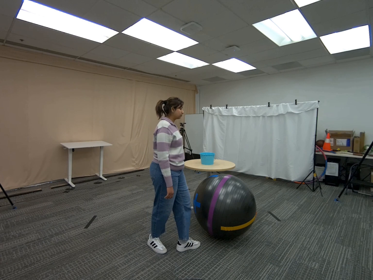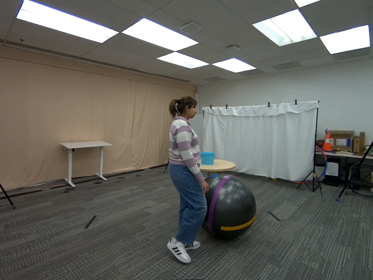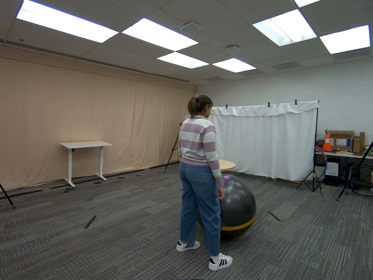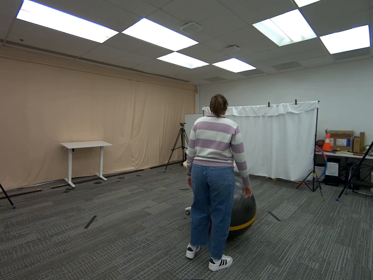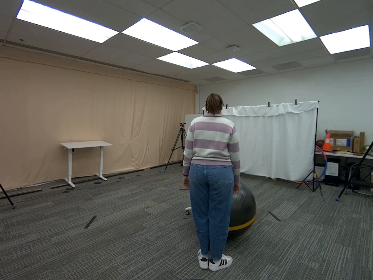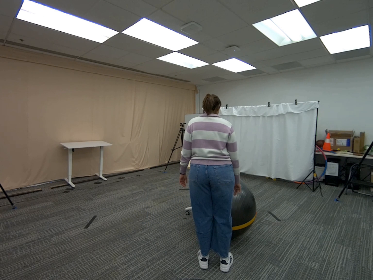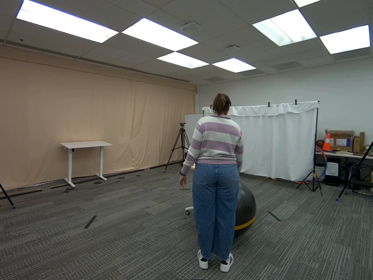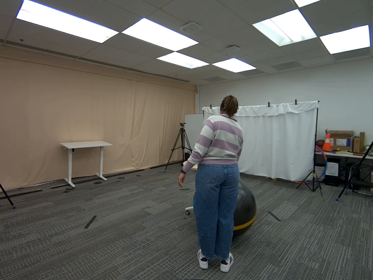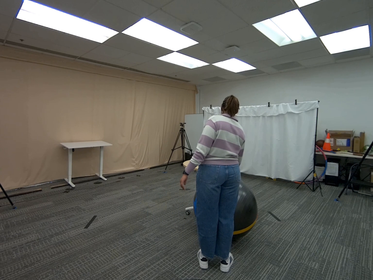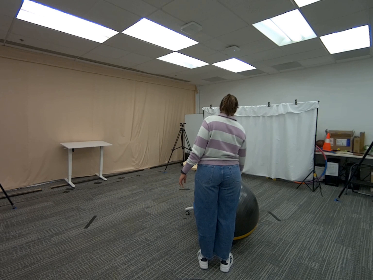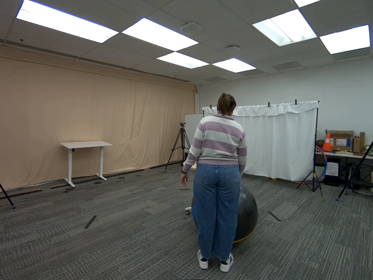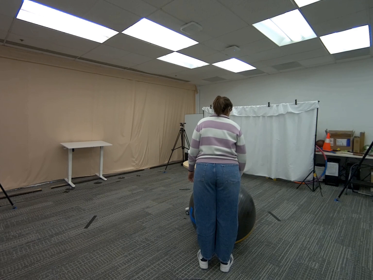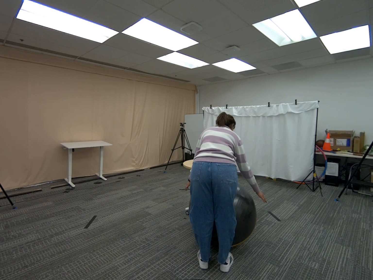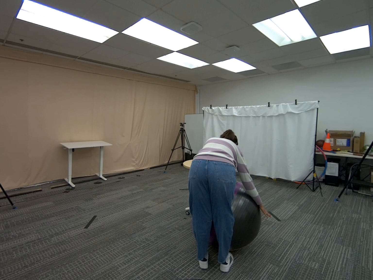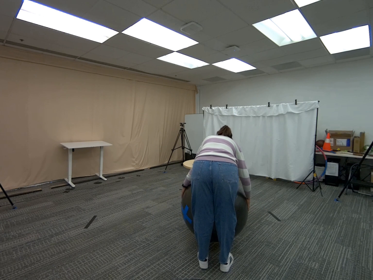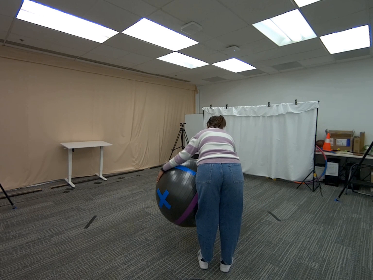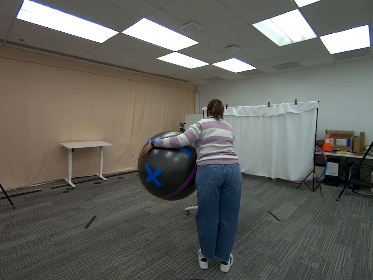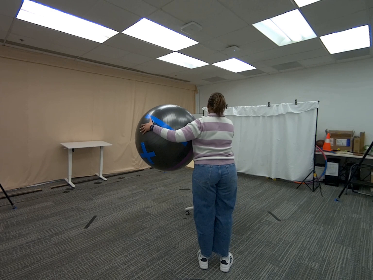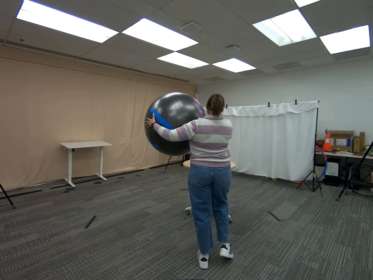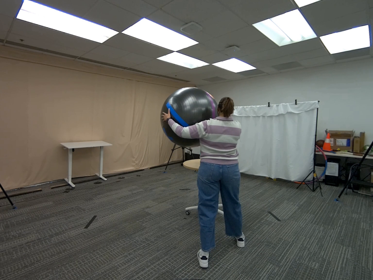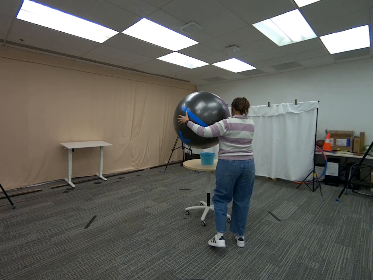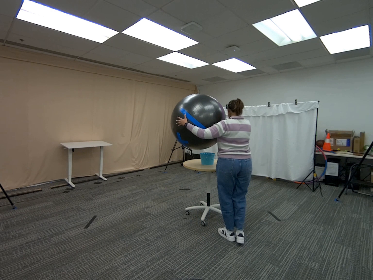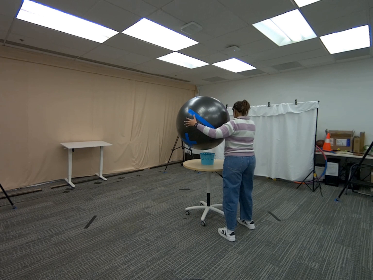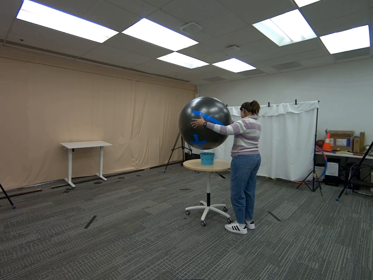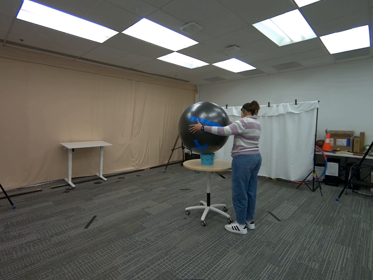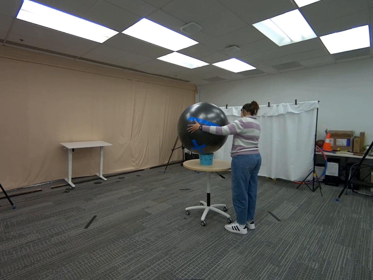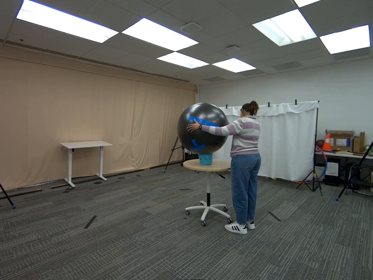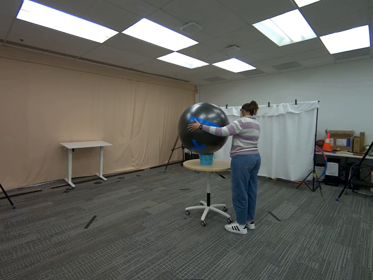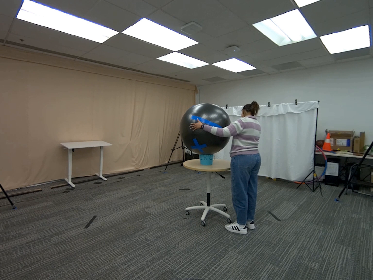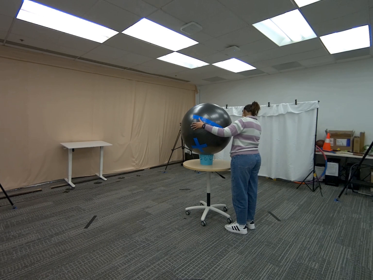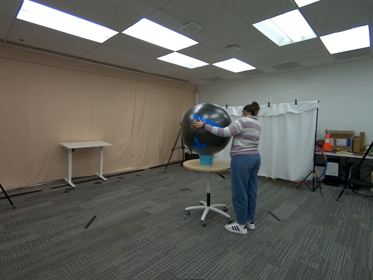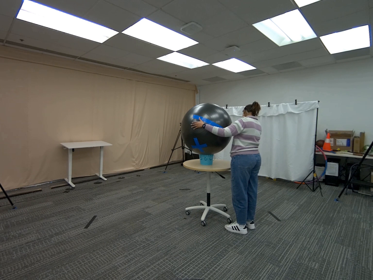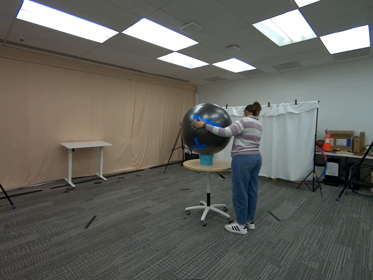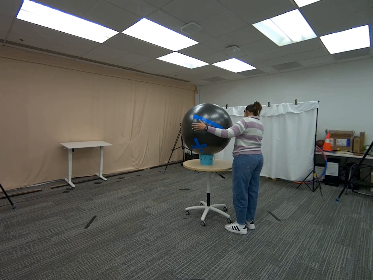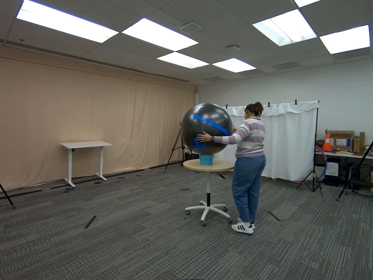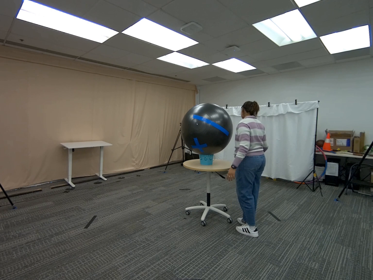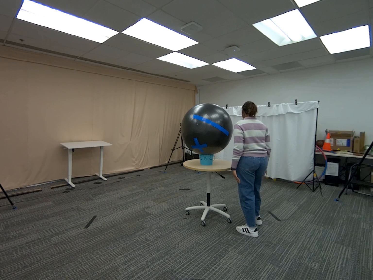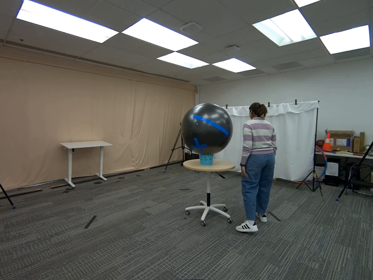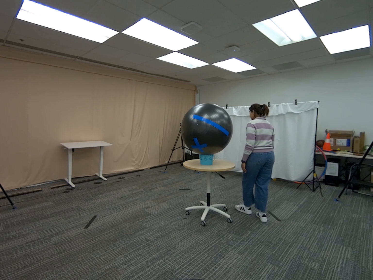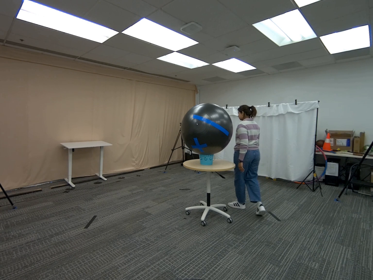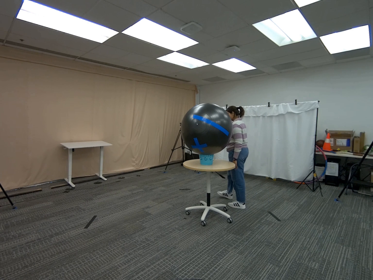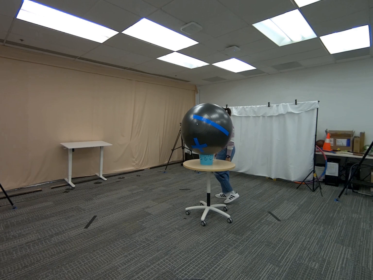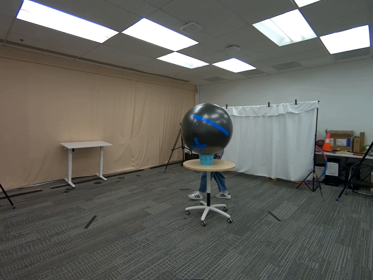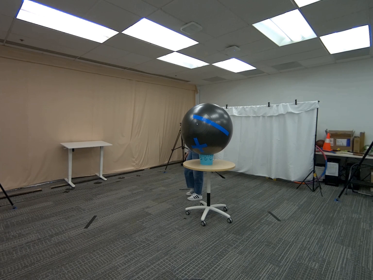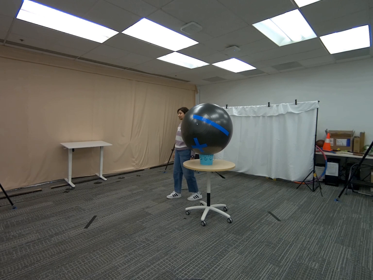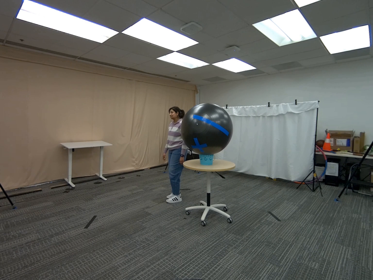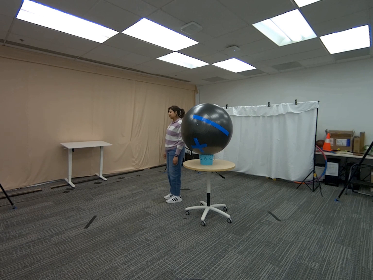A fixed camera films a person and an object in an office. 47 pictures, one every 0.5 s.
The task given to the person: Walk over to the yoga ball on the floor and place on the round table on top of the blue basket.
